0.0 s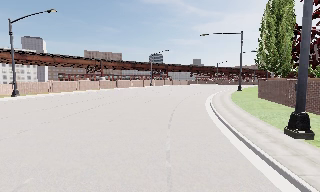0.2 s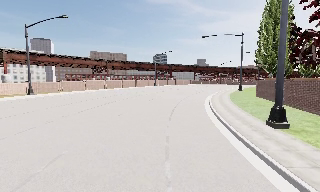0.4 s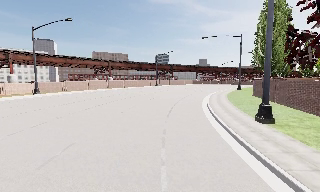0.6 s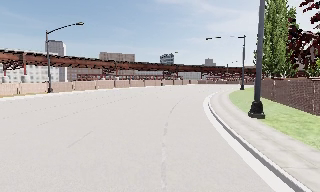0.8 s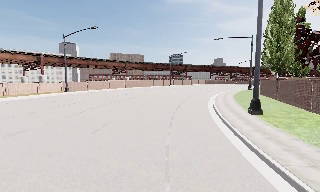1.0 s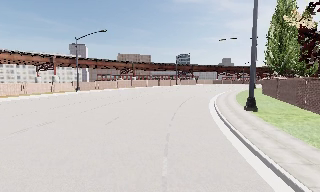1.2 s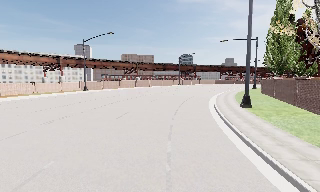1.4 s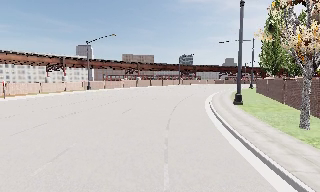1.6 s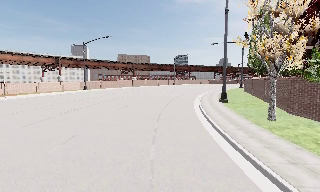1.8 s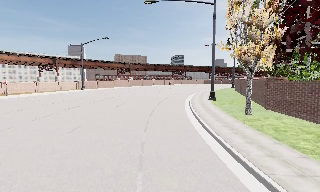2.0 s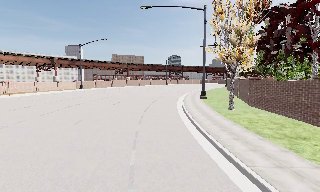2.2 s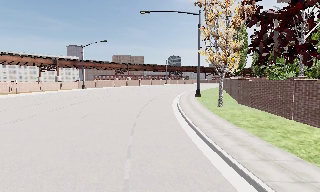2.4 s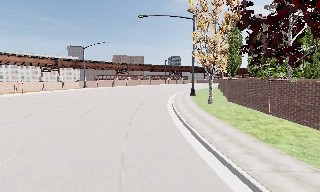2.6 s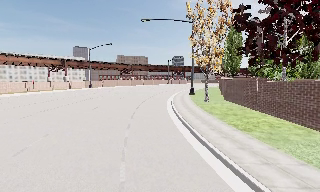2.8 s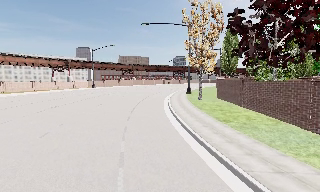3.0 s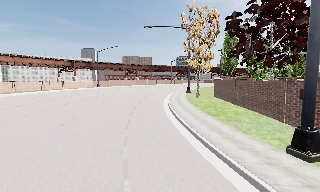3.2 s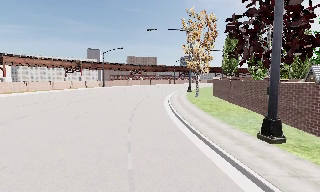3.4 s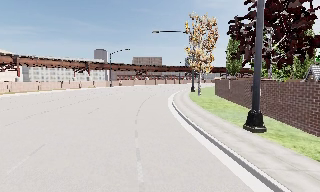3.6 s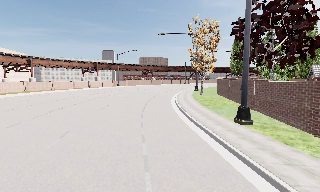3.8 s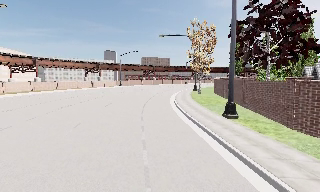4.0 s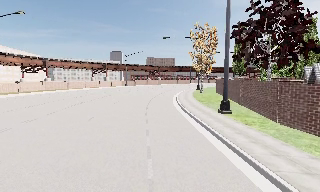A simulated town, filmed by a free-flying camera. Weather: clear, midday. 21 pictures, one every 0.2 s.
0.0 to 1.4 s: The camera pans to its left, which is counterclockwise from overhead, by about 10 degrees. It travels backward, about 9 m, so what stands in front gets smaller.
1.4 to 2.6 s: The camera travels backward, about 9 m, so what stands in front gets smaller.
2.6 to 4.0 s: The camera pans to its left, which is counterclockwise from overhead, by about 10 degrees. It travels backward, about 10 m, so what stands in front gets smaller.
The film runs backward here.
